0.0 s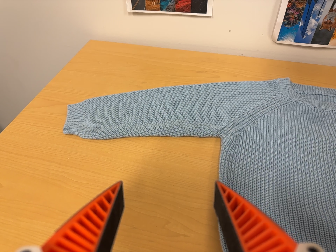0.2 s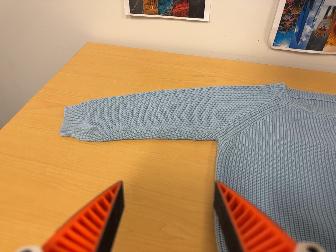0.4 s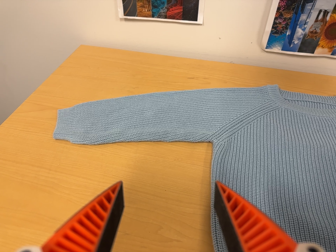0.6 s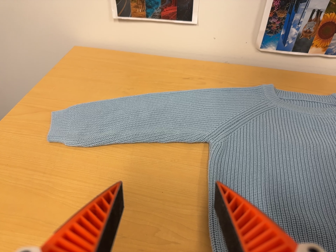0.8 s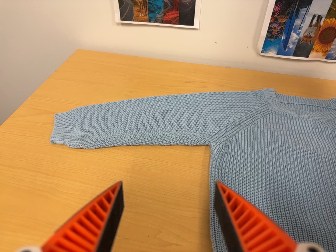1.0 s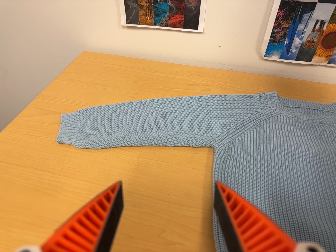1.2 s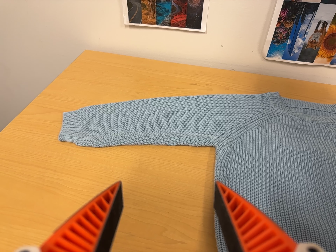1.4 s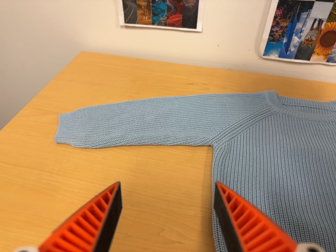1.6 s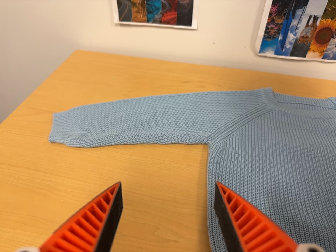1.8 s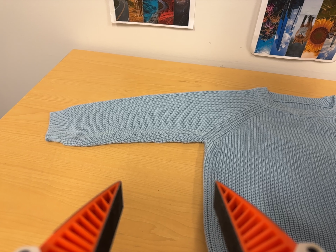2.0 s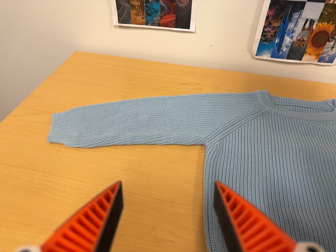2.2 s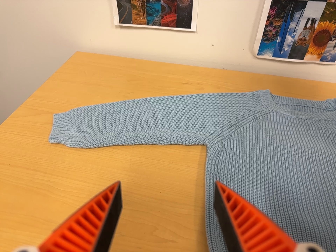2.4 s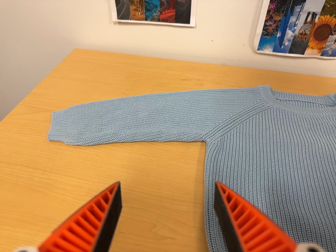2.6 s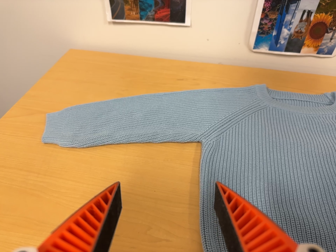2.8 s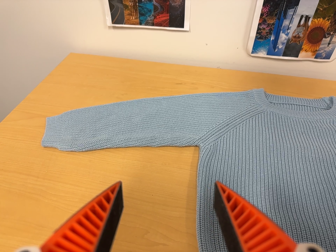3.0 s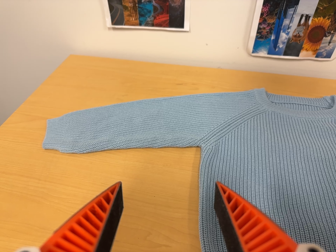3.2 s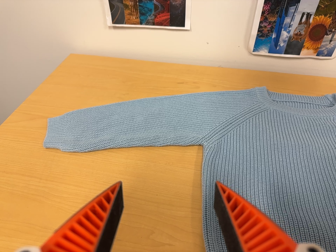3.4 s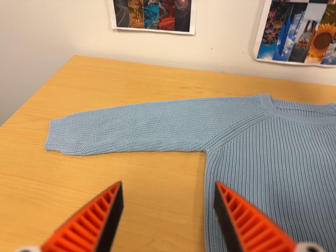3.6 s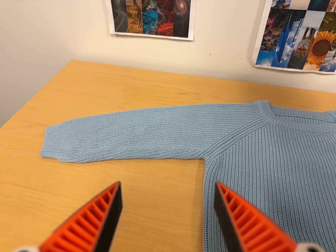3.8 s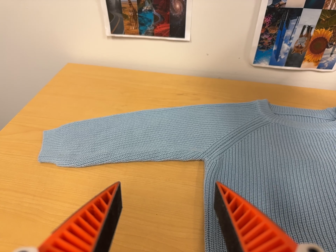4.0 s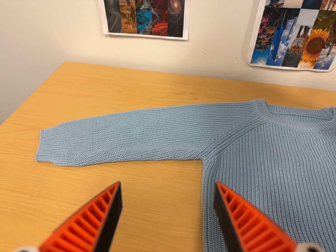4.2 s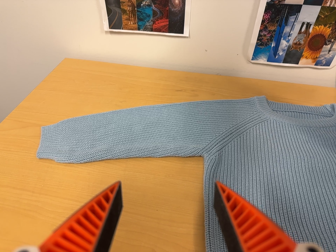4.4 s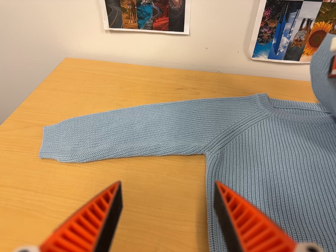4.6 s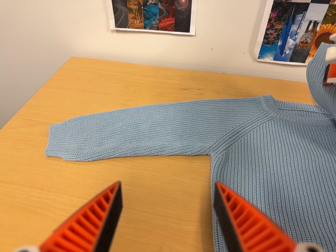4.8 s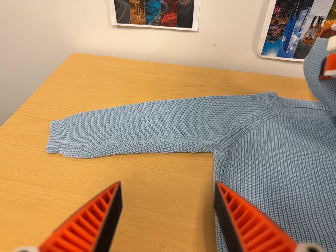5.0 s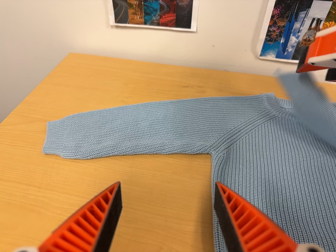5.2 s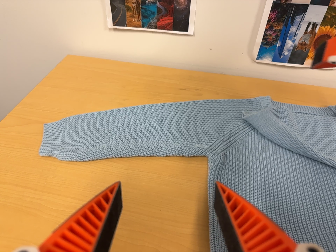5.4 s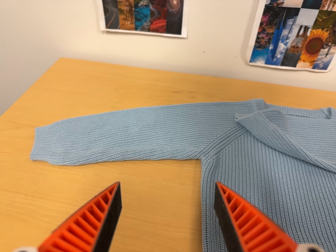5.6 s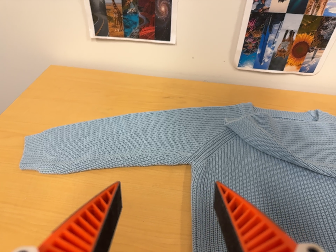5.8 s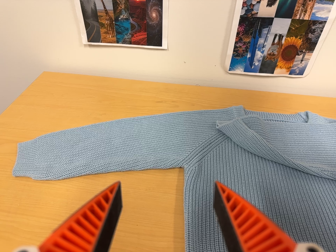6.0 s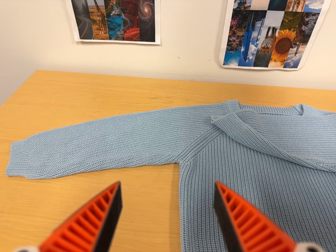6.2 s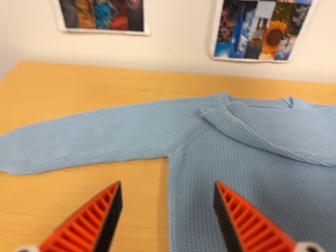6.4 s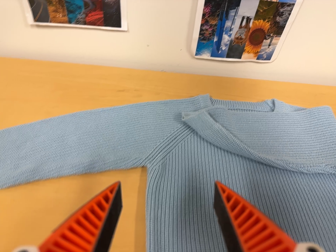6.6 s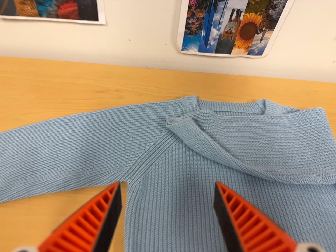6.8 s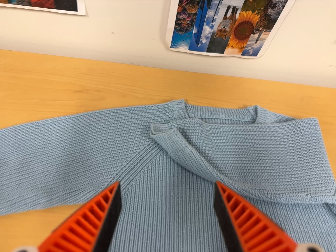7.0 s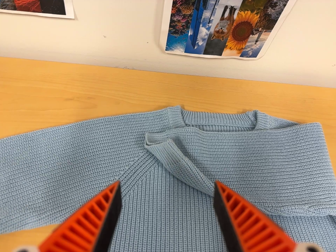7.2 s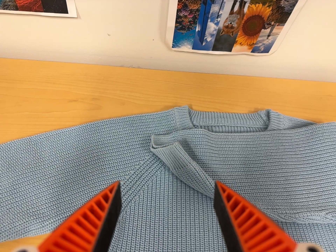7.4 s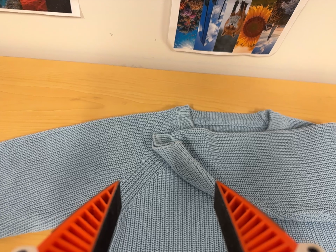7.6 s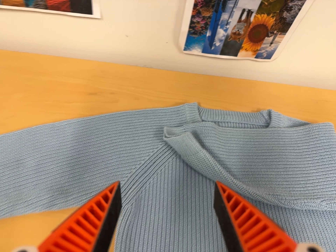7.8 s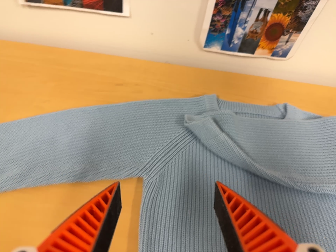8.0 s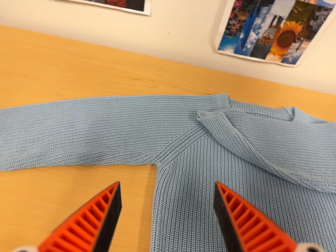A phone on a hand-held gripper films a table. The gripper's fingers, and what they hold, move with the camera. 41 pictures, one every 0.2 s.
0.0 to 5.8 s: The camera shifts only a little, or ends up much as it began.
5.8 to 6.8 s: The scene slides to the left, as the camera pans about 10 degrees to its right. It travels toward the top of its view and forward, about 16 cm. Its aim tips toward the bottom of its view by about 15 degrees.
6.8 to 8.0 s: The camera travels toward the bottom of its view, to its left and backward, about 10 cm.
The film runs forward here.
